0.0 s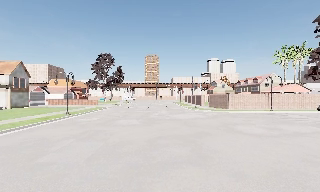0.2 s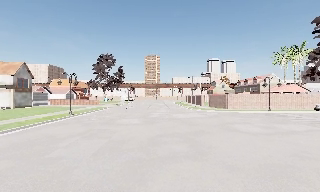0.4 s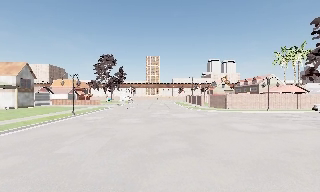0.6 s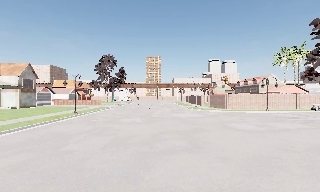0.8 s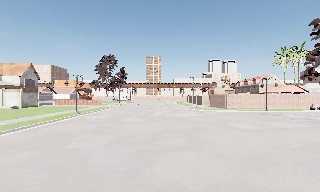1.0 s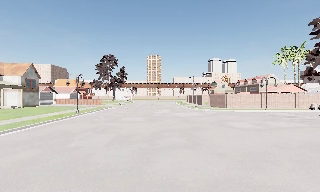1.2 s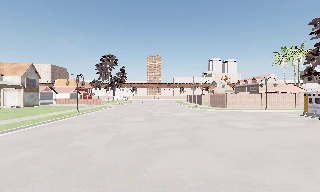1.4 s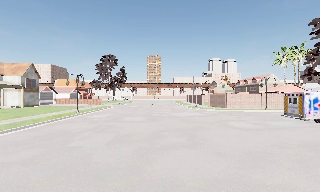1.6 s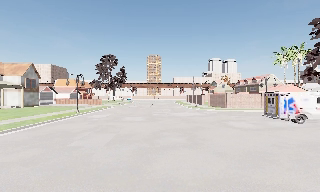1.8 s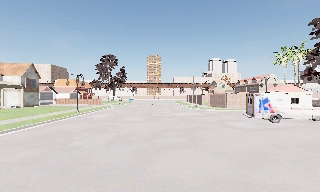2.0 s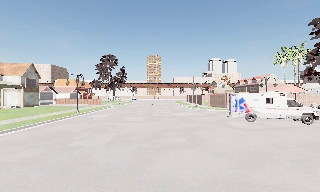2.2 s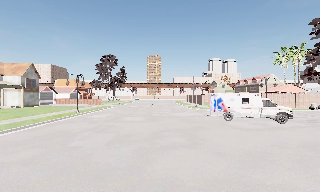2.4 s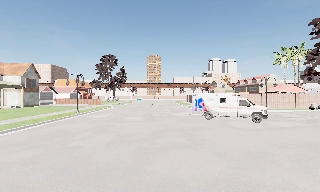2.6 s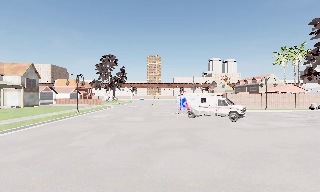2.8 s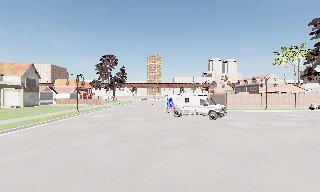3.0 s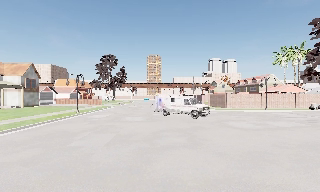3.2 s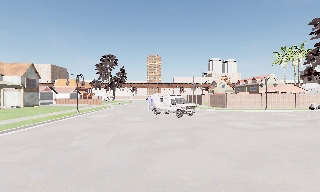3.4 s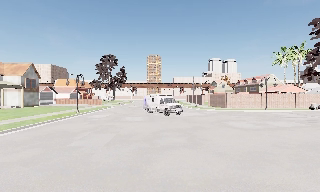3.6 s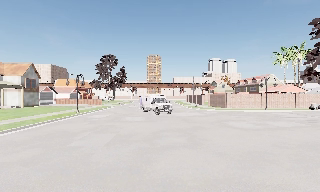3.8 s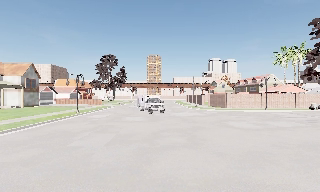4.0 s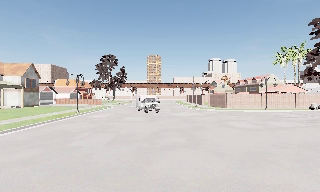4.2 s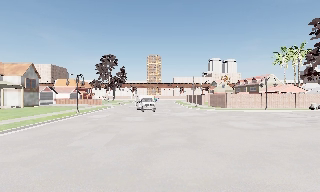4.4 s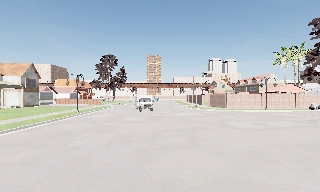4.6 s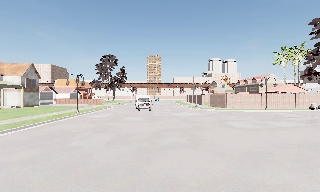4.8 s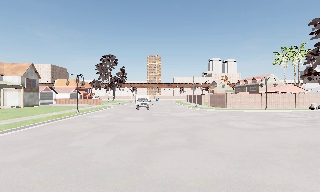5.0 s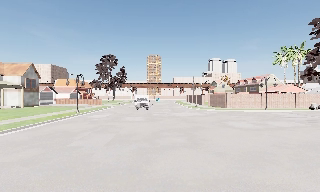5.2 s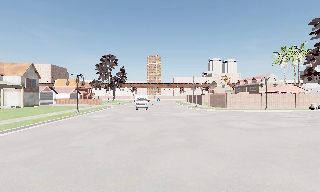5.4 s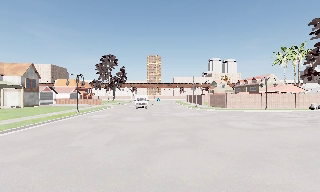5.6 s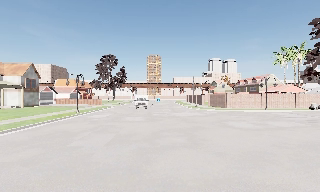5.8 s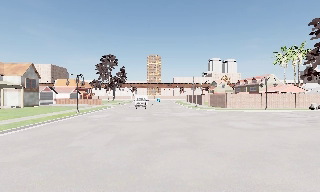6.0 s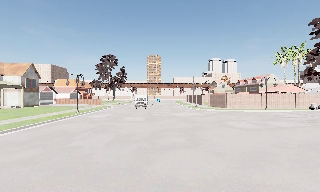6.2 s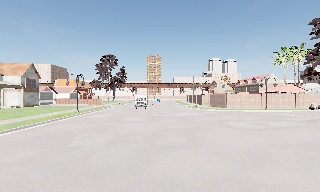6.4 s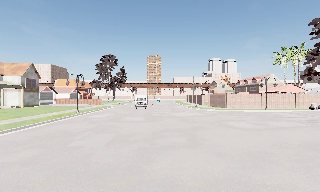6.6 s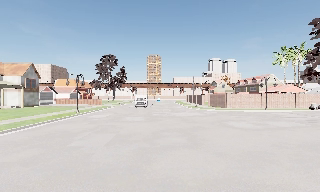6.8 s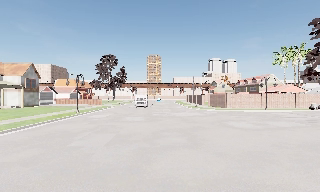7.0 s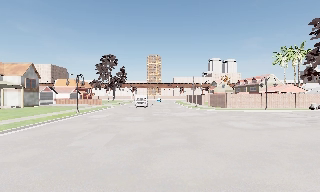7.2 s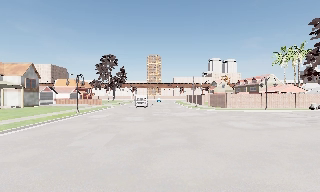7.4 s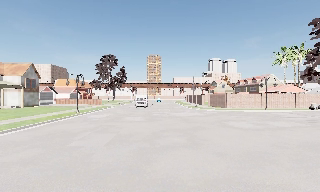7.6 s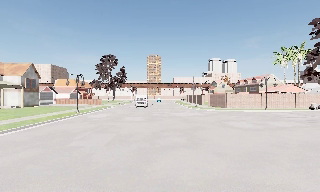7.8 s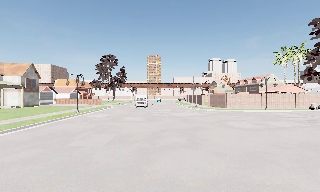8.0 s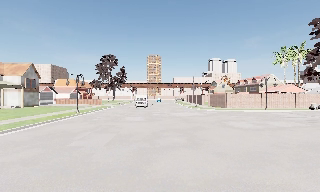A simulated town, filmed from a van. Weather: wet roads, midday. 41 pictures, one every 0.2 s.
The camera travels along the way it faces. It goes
backward.
0.0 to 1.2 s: The camera travels backward, about 1.5 m, so what stands in front gets smaller. It loses speed.
1.2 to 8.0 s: The camera keeps its place and its aim.
The film runs backward here.
